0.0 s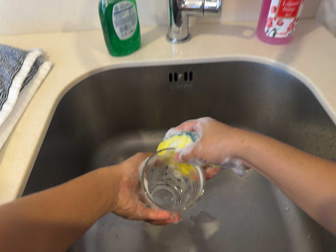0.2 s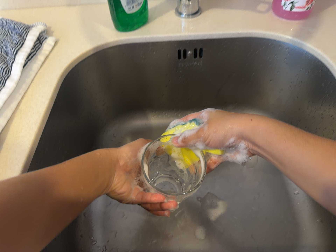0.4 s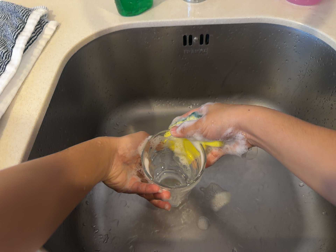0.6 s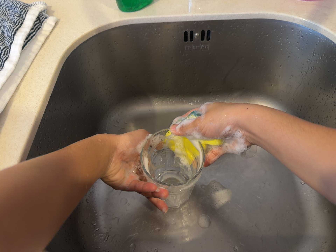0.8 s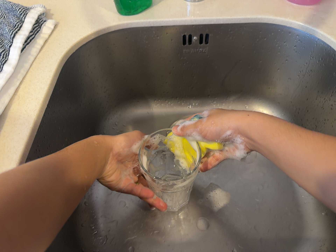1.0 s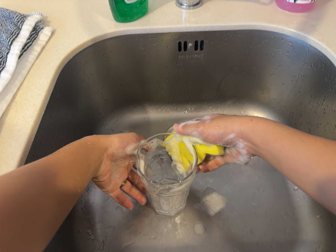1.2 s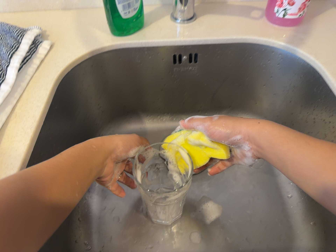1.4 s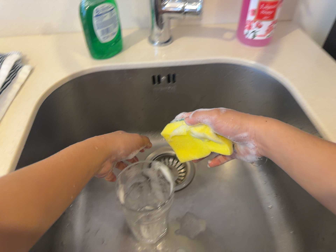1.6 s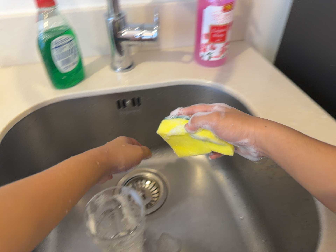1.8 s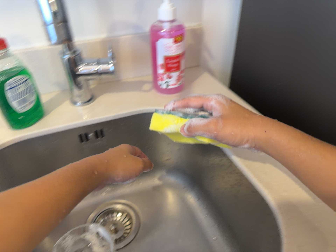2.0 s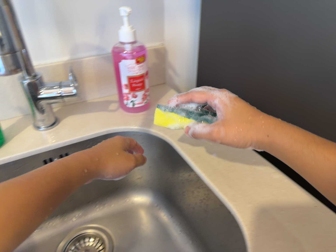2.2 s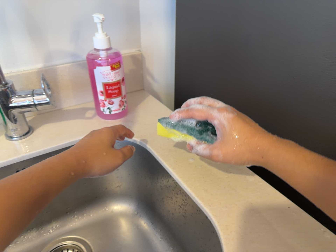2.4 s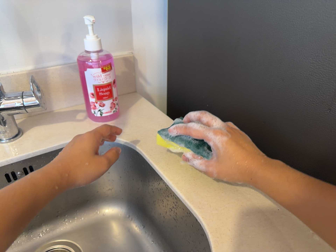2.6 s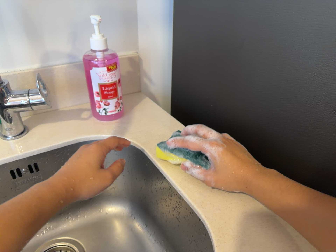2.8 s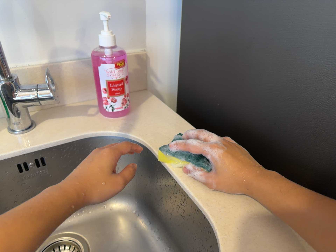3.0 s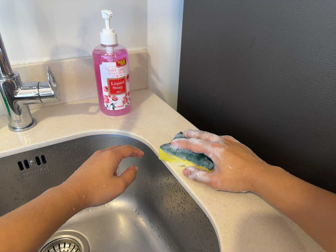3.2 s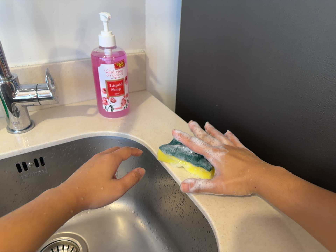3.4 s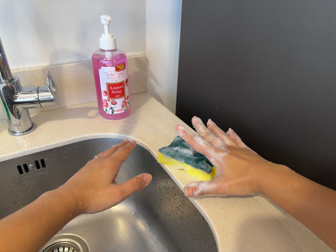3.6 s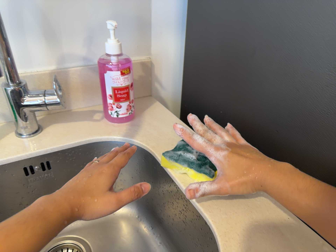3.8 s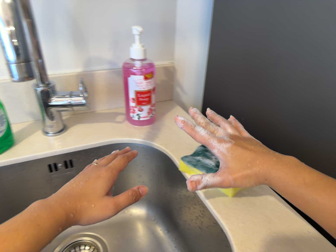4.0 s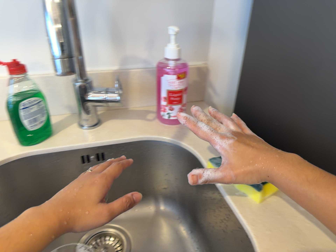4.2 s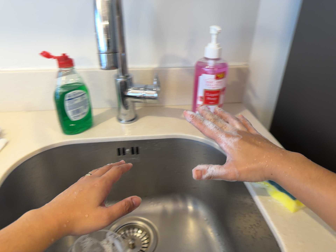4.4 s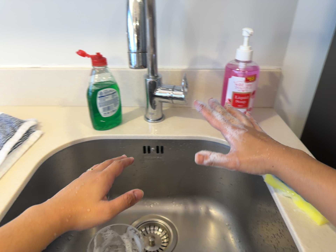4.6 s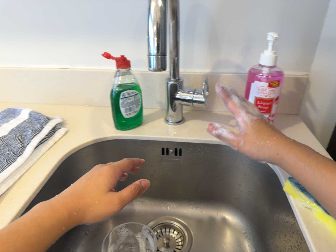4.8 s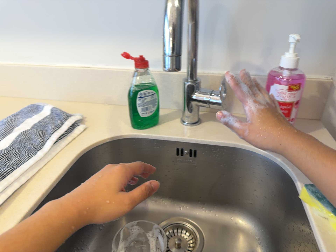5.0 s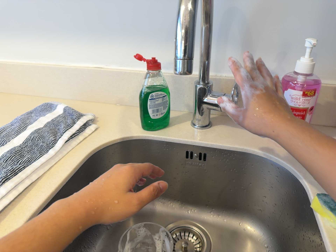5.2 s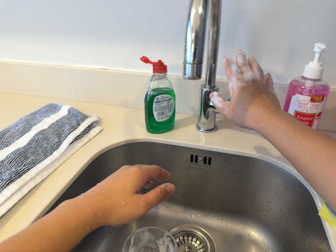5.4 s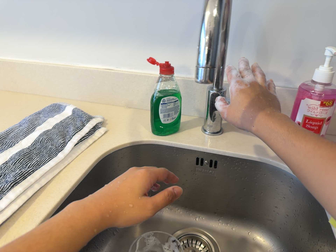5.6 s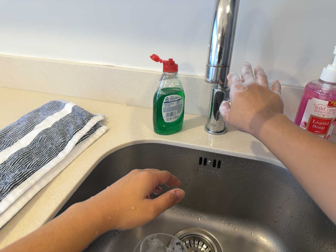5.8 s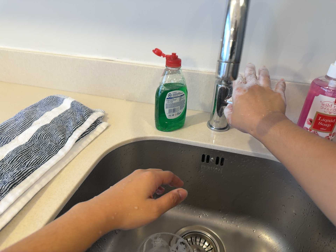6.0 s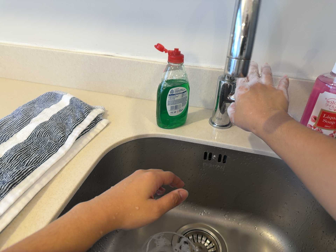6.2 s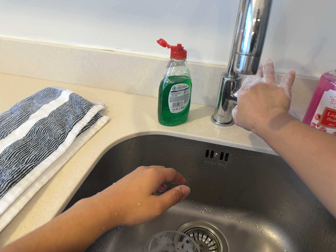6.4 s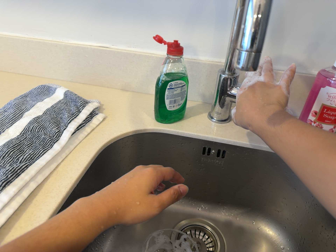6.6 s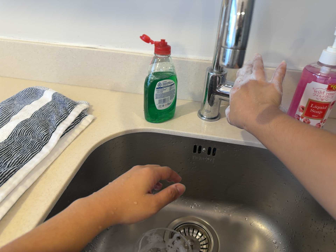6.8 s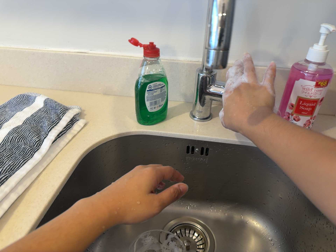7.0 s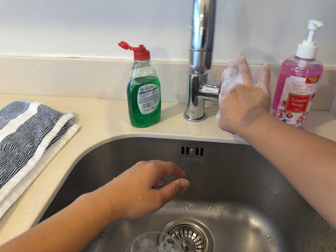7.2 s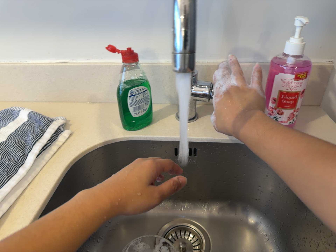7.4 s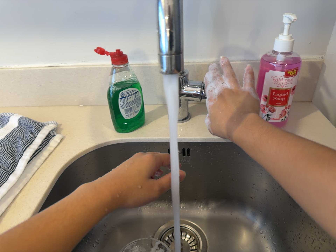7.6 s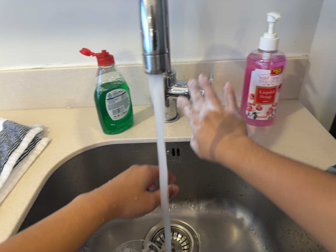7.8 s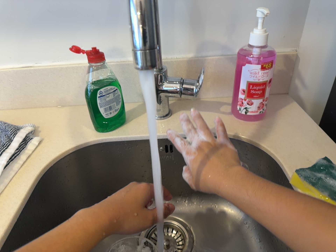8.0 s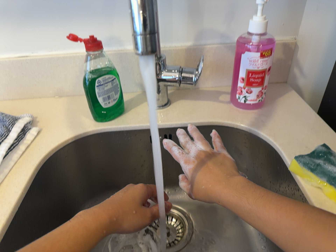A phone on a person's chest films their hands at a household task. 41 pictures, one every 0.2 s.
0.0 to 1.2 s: The camera shifts only a little, or ends up much as it began.
1.2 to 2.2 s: The camera swings to its right by about 25 degrees, and the scene slides to the left. It travels to its right, about 9 cm, so close, fixed things drift to the left. Its aim tips toward the top of its view by about 15 degrees, and the scene shifts downward. It rolls about its line of sight by about 20 degrees, and the scene rotates counterclockwise.
2.2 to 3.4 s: The camera shifts only a little, or ends up much as it began.
3.4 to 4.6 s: The scene slides to the right, as the camera pans about 35 degrees to its left. It rolls about its line of sight by about 15 degrees, and the scene rotates clockwise.
4.6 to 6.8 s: The camera travels forward, about 7 cm, so what stands in front looms larger.
6.8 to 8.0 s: The camera rolls about its line of sight by about 10 degrees, and the scene rotates counterclockwise.
The film runs forward here.
